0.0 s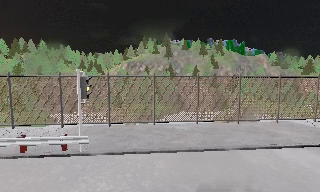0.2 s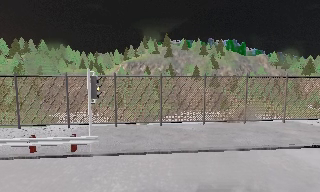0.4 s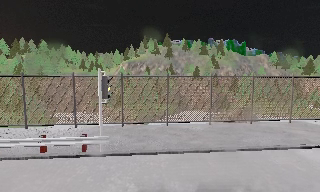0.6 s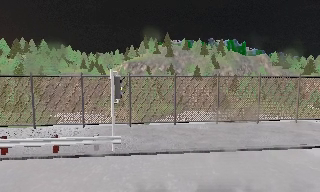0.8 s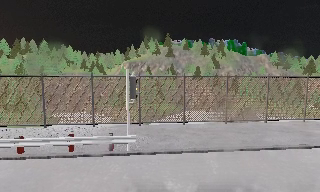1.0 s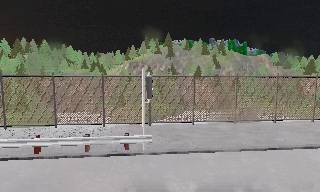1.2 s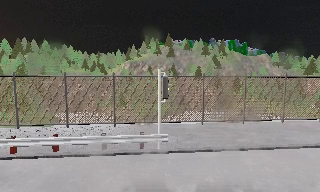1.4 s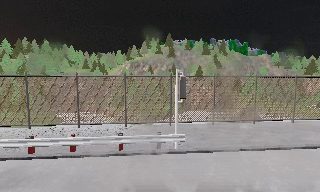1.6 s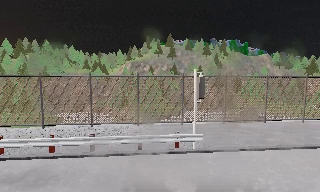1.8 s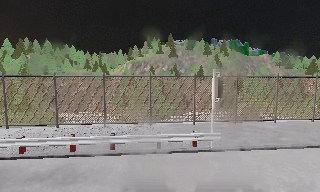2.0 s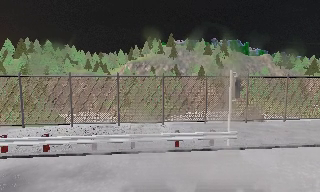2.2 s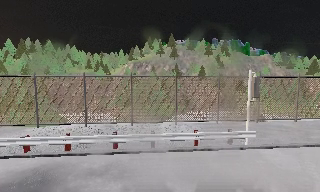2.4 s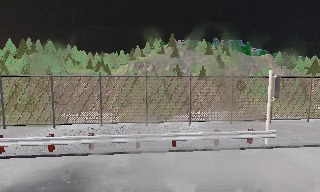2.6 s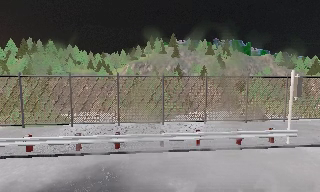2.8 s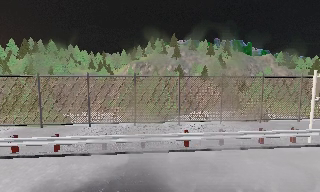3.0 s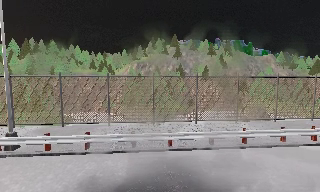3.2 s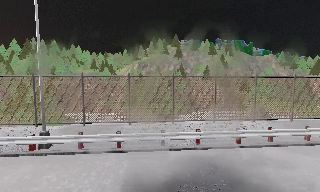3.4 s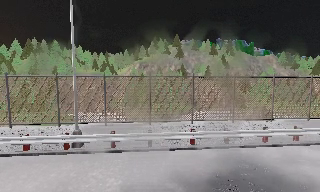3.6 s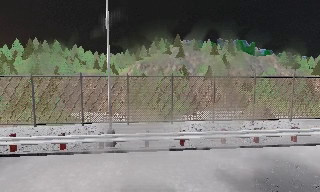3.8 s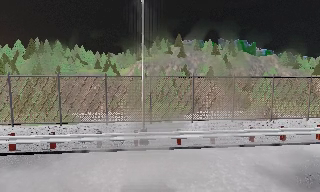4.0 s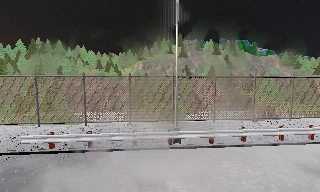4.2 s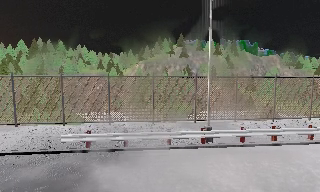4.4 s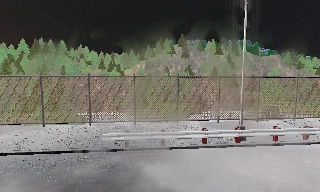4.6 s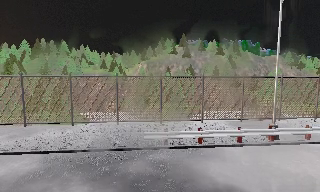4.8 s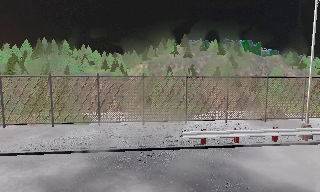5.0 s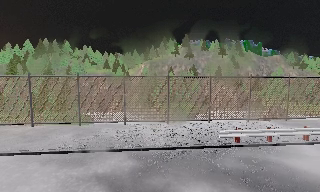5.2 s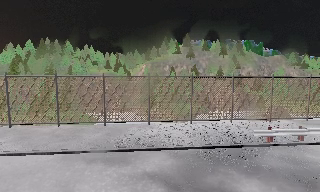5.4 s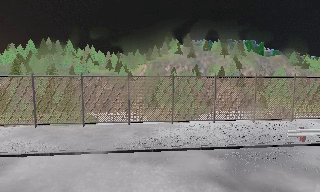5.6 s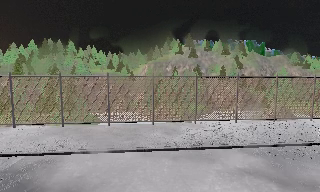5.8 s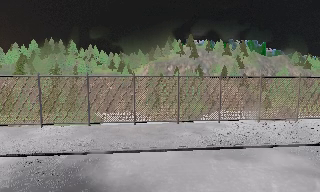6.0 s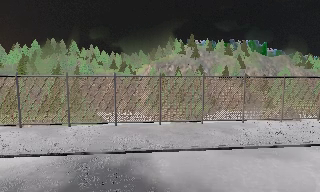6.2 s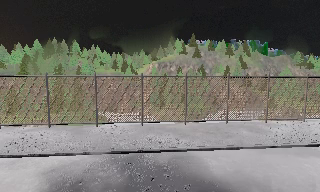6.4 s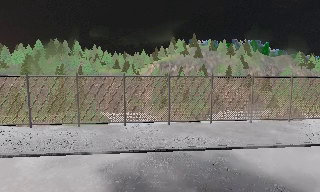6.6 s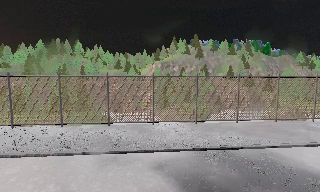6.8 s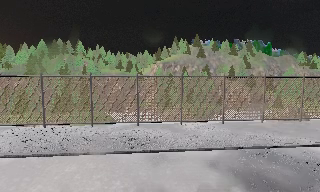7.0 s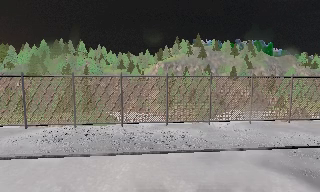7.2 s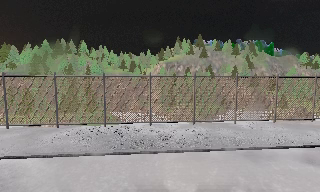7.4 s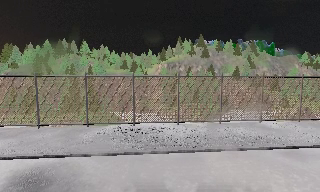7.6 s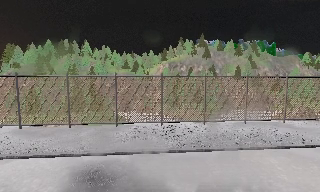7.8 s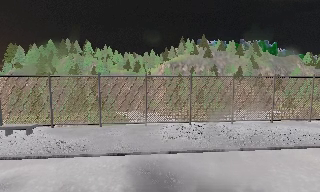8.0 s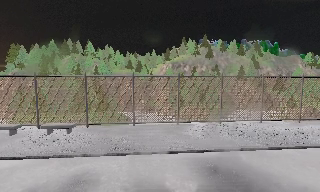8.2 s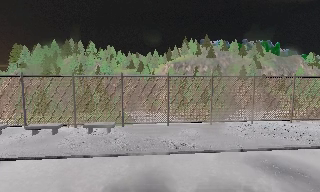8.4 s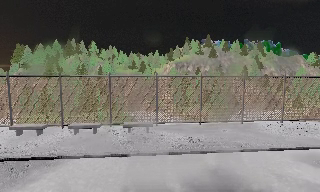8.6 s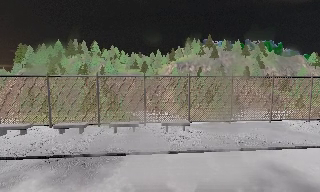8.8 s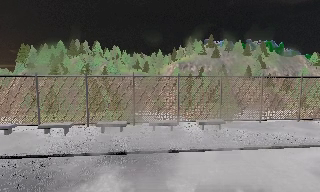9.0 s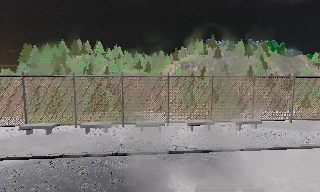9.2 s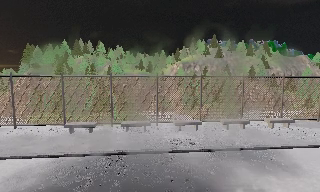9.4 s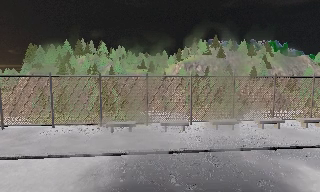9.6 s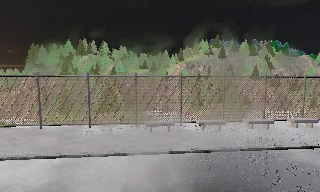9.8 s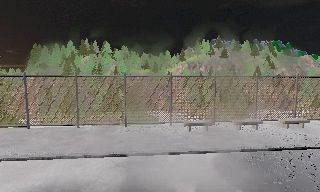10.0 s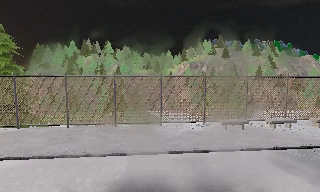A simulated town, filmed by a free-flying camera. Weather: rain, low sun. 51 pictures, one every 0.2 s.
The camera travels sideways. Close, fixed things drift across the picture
to the right.
0.0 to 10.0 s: The camera travels to its left, about 70 m, so close, fixed things drift to the right. It gains speed.
The film runs backward here.
